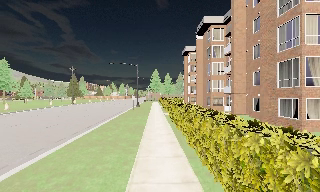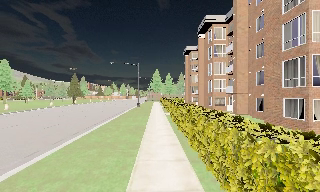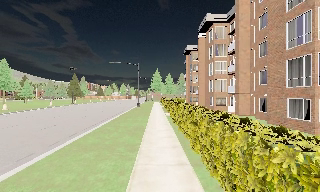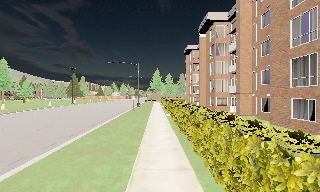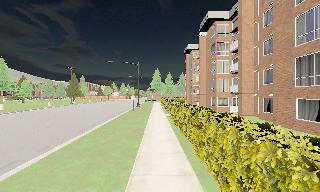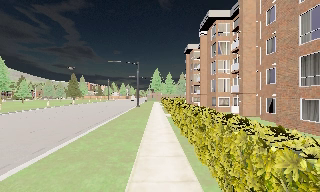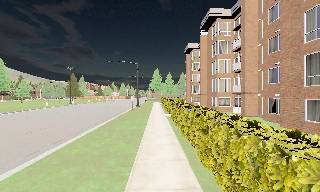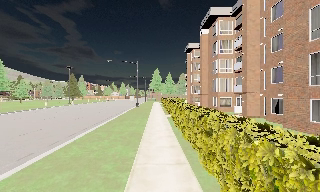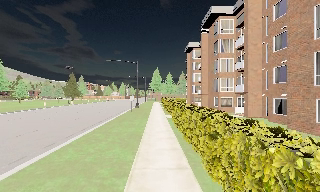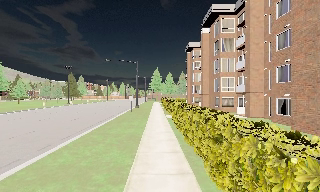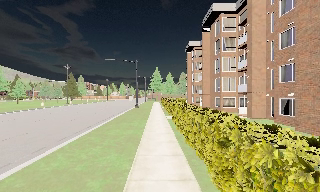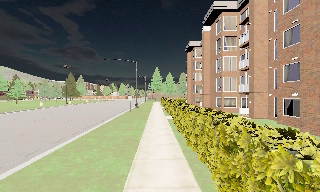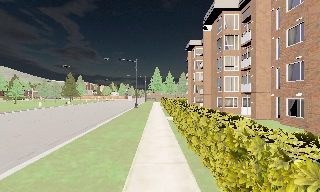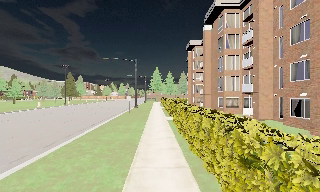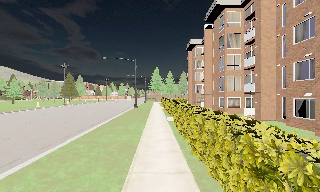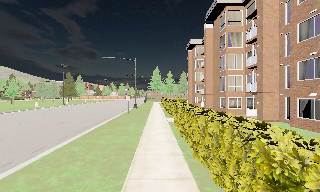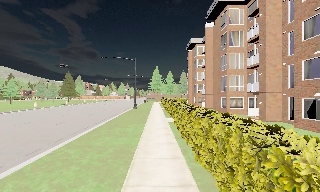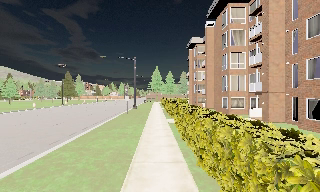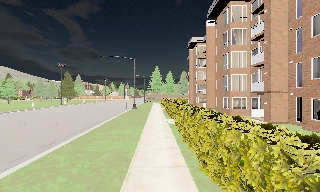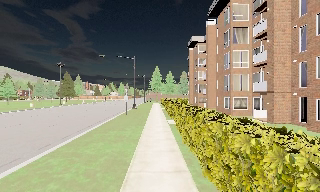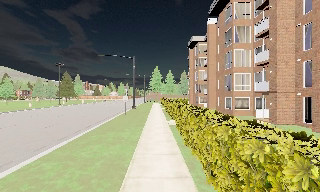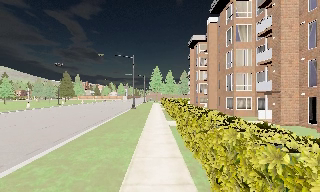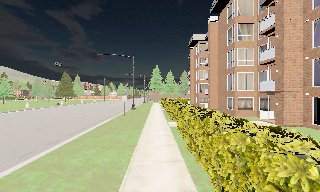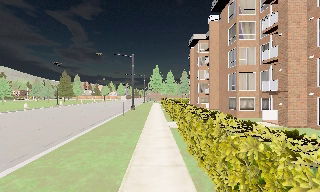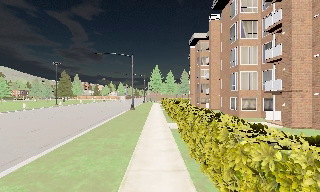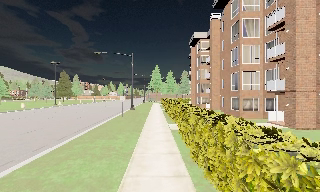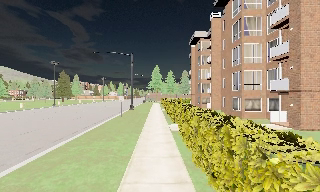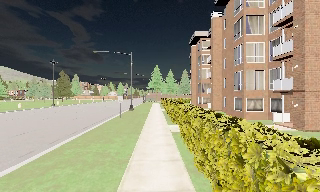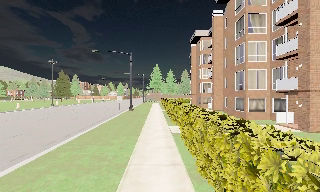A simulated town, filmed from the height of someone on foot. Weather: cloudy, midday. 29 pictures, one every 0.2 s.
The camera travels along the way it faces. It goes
forward.
0.0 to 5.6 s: The camera travels forward, about 11 m, so what stands in front looms larger.
The film runs forward here.
